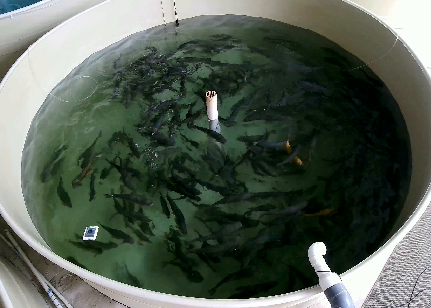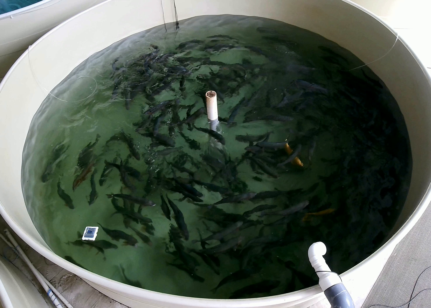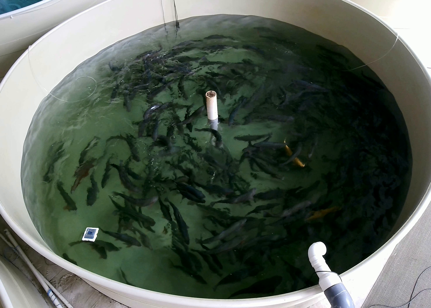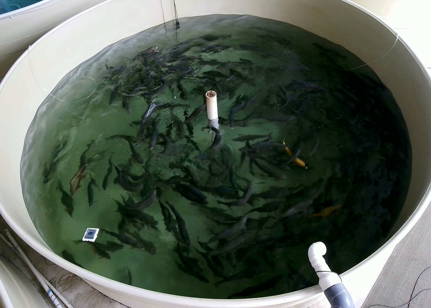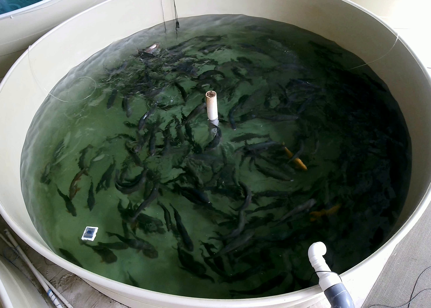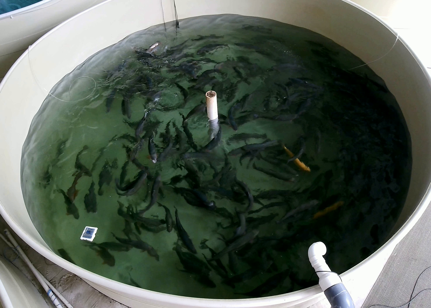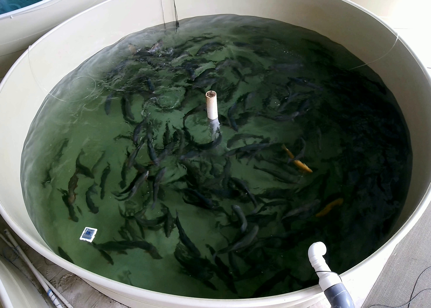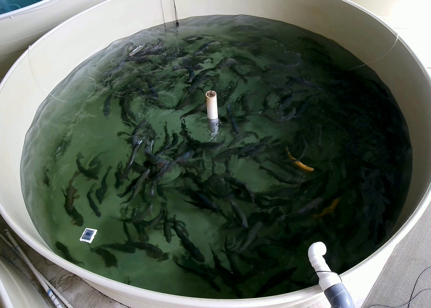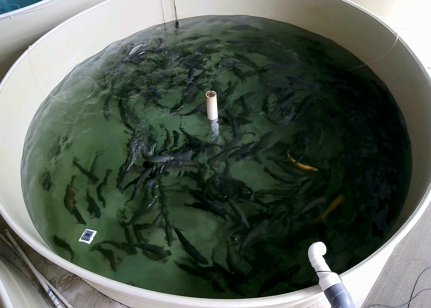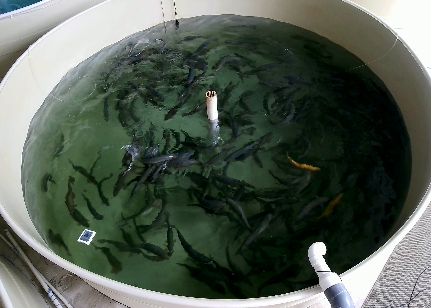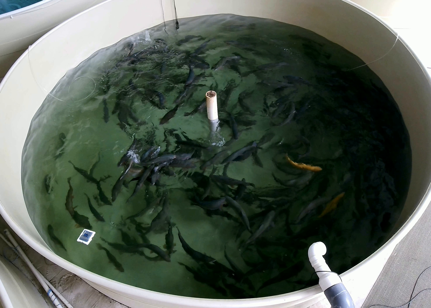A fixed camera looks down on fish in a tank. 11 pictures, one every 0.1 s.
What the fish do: Foraging.
